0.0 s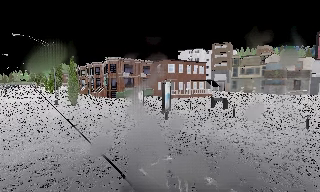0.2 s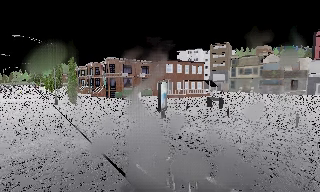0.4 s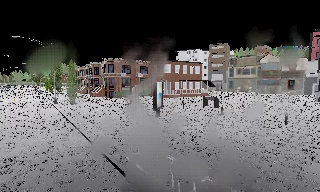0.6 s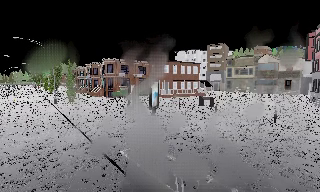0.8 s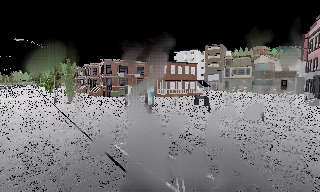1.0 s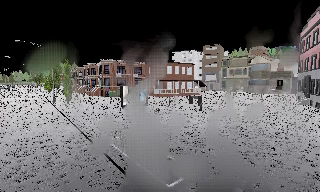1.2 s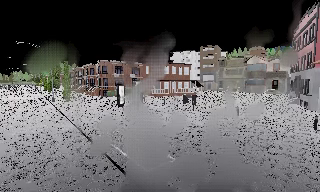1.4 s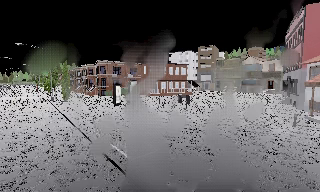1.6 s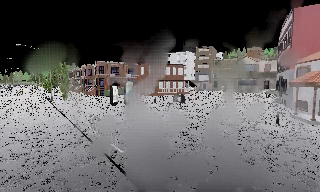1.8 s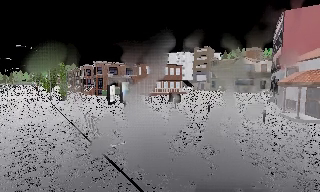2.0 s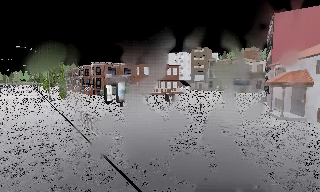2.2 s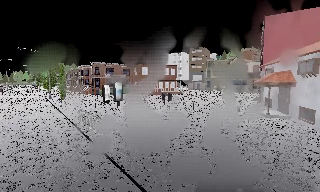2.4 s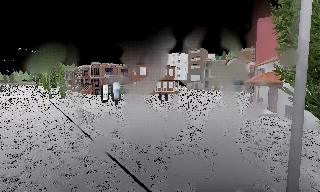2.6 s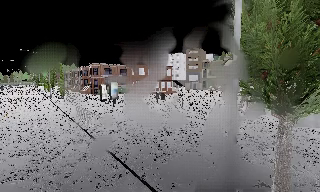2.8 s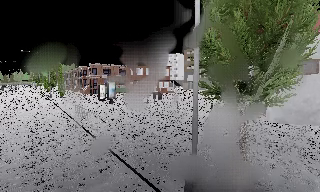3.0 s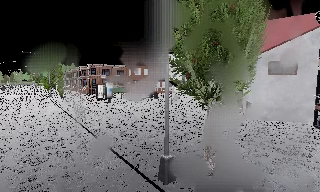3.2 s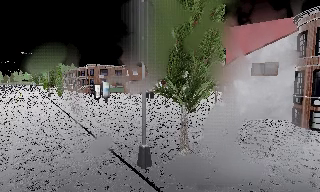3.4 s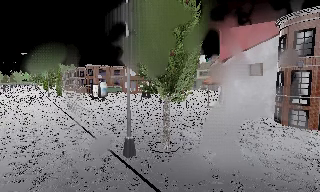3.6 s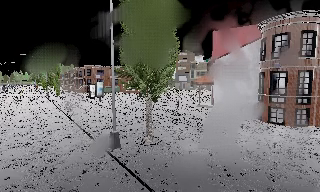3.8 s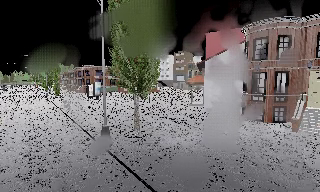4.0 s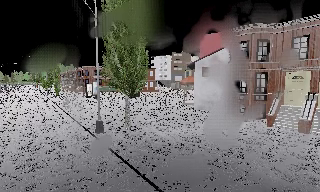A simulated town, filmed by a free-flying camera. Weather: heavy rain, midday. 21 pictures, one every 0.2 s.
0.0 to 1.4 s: The camera travels backward and to its right, about 5 m, so what stands in front gets smaller. It gains speed.
1.4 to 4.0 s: The camera travels backward and to its right, about 13 m, so what stands in front gets smaller.
The film runs backward here.
